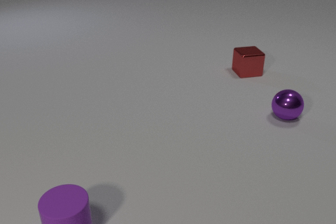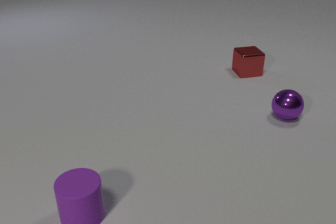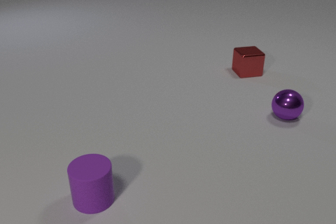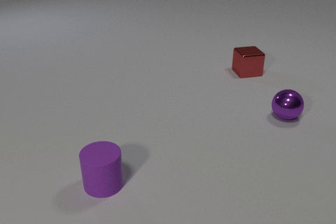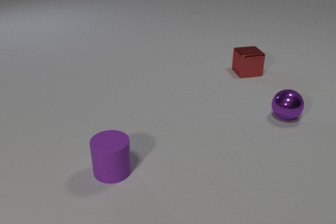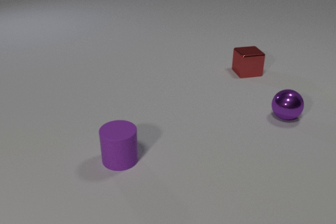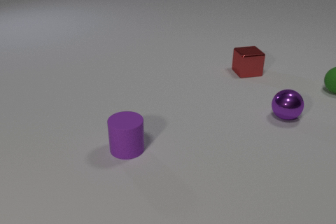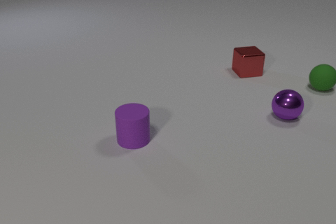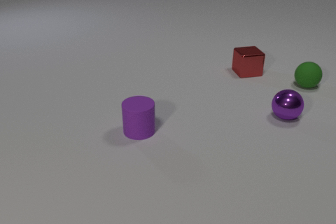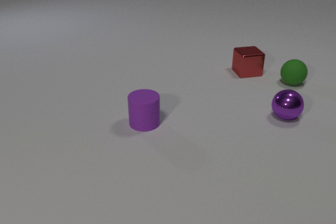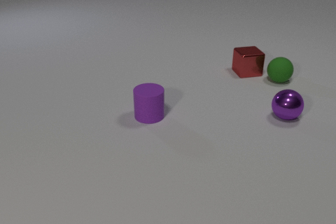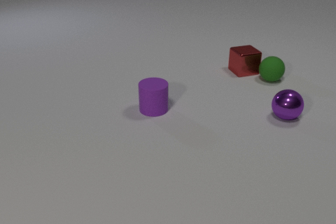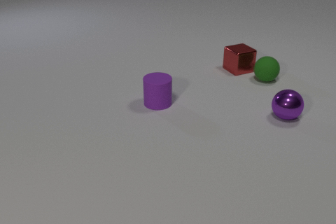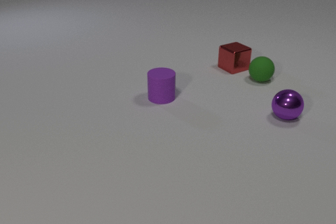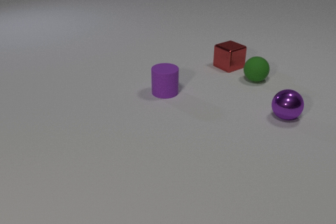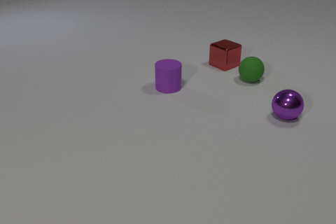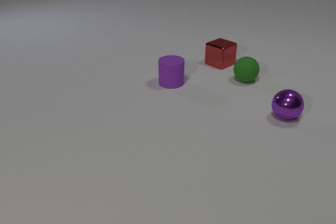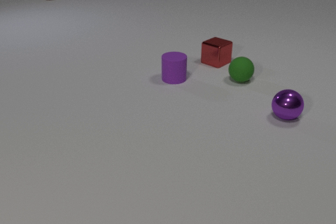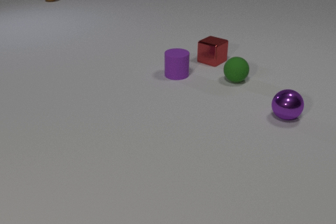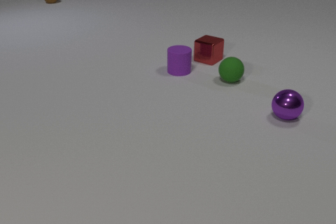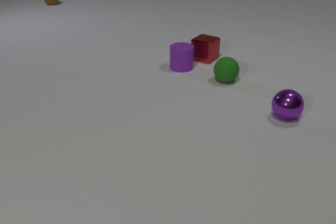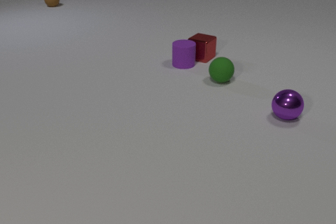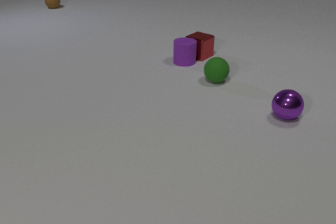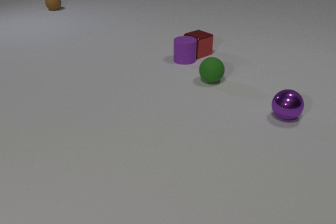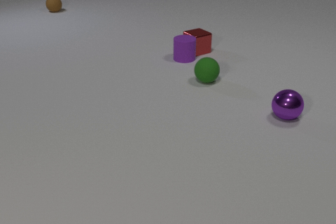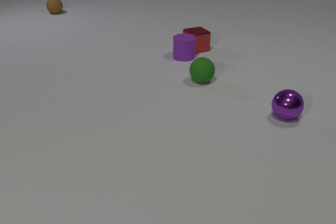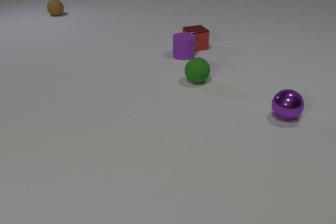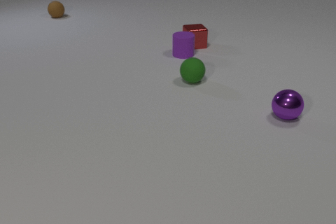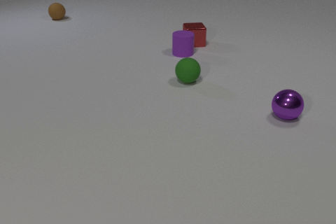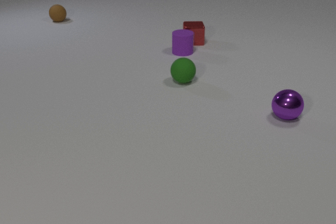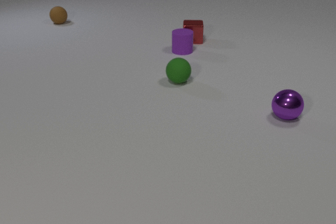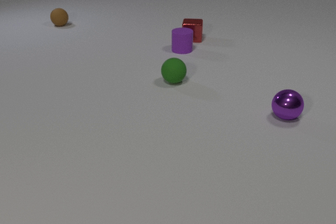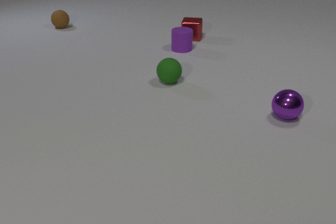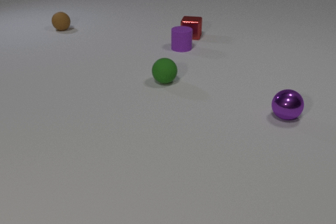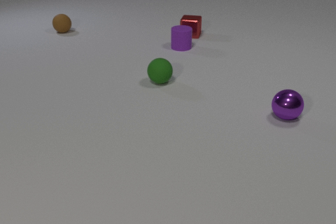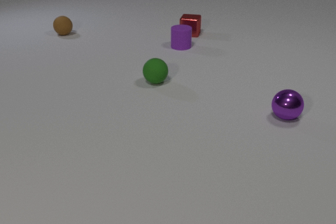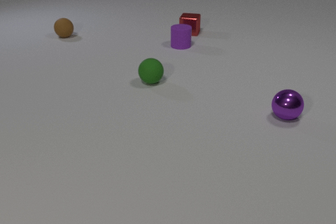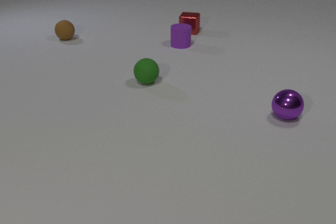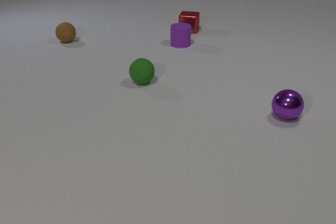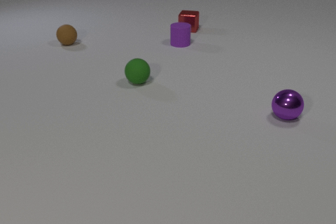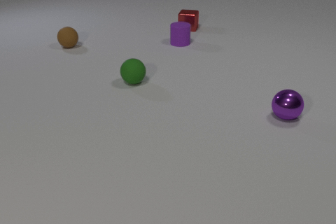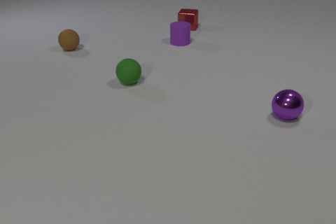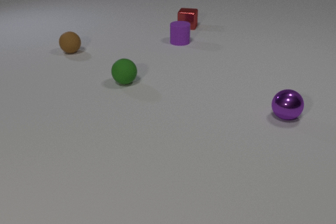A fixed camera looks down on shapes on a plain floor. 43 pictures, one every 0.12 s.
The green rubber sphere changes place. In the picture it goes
to the left.
The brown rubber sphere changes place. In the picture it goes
toward the camera.
0.00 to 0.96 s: The green rubber sphere comes in at the right edge, rolls to the left. The purple rubber cylinder slides away from the camera and to the right.
0.96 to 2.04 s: The green rubber sphere rolls to the left. The red metal cube slides to the left and away from the camera, spins counterclockwise seen from above by about 30 degrees, its near face sliding to the right. The brown rubber sphere comes in at the top edge. The purple rubber cylinder slides away from the camera. The green rubber sphere and the red metal cube collide.
2.04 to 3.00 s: The green rubber sphere rolls to the left. The red metal cube slides away from the camera and to the left. The brown rubber sphere rolls toward the camera. The purple rubber cylinder slides away from the camera. The red metal cube and the purple rubber cylinder collide.
3.00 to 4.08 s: The green rubber sphere rolls to the left. The red metal cube slides away from the camera, spins clockwise seen from above by about 45 degrees, its near face sliding to the left. The brown rubber sphere rolls toward the camera. The purple rubber cylinder slides away from the camera.
4.08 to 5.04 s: The green rubber sphere rolls to the left. The red metal cube slides away from the camera. The brown rubber sphere rolls toward the camera. The purple rubber cylinder slides away from the camera.
How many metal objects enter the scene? 0.
What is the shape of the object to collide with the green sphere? cube.
How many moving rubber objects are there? 3.
